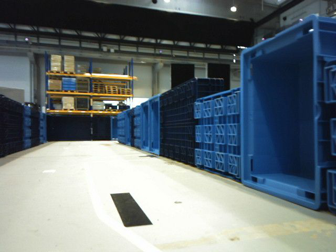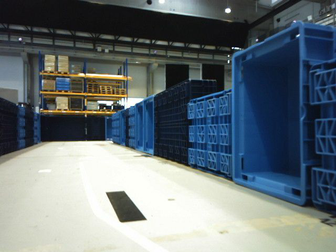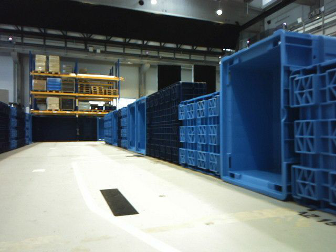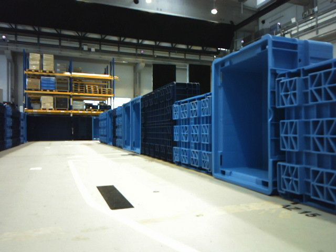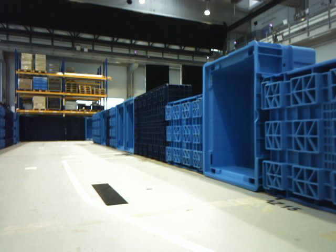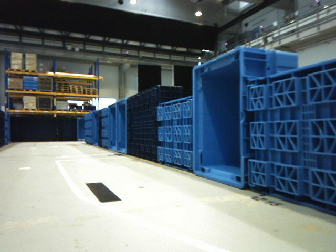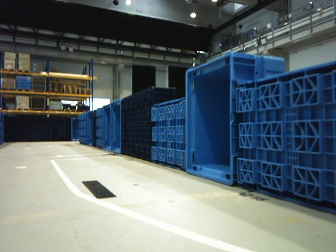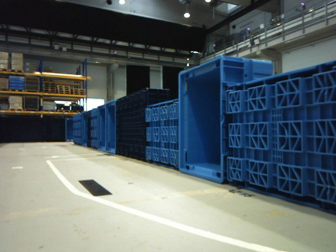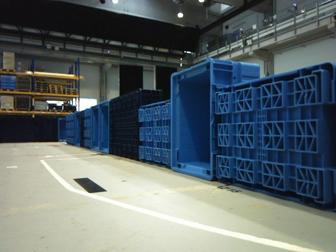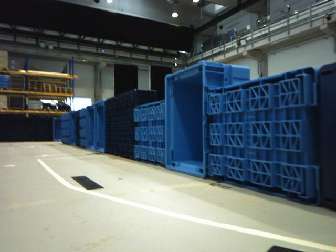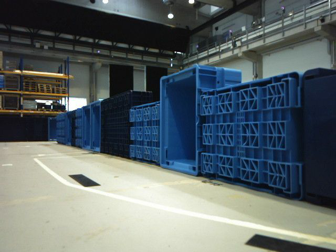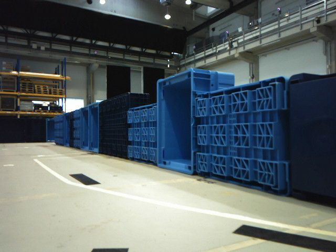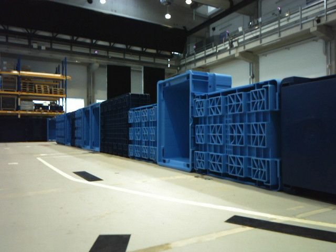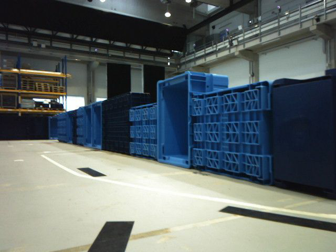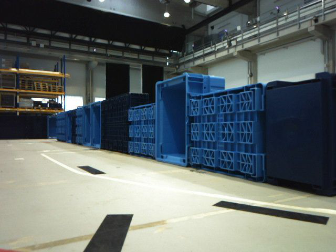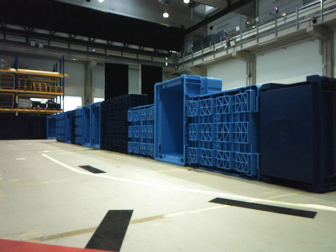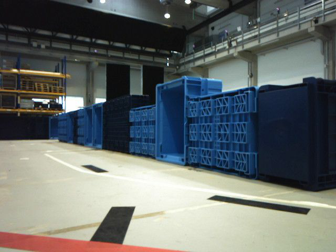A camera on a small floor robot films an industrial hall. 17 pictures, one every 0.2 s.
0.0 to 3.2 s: The camera swings to its right by about 15 degrees, and the scene slides to the left. It travels backward, about 0.6 m, so what stands in front gets smaller.
The film runs backward here.
